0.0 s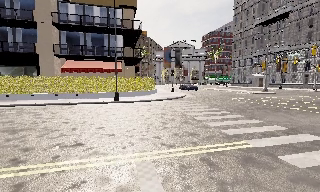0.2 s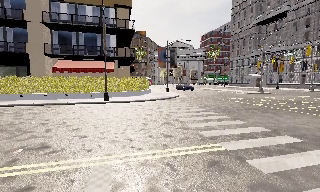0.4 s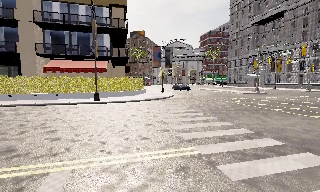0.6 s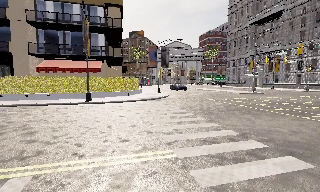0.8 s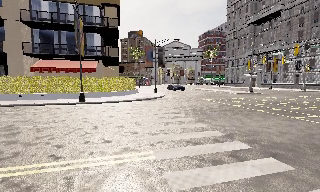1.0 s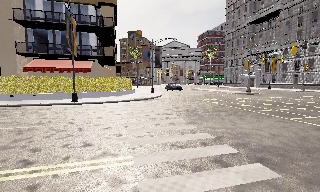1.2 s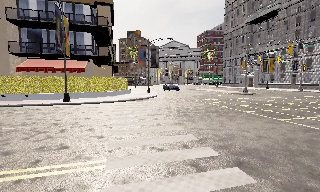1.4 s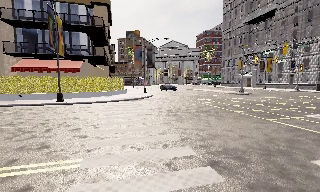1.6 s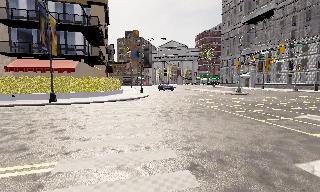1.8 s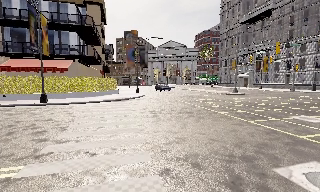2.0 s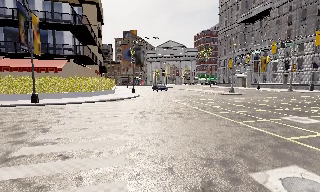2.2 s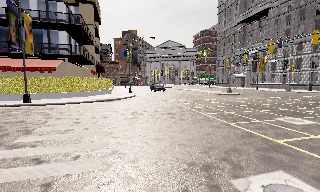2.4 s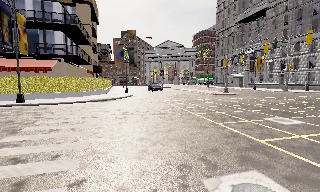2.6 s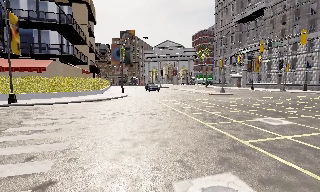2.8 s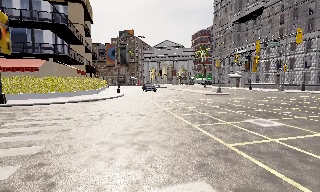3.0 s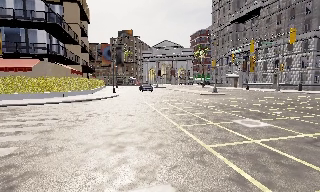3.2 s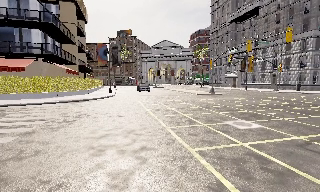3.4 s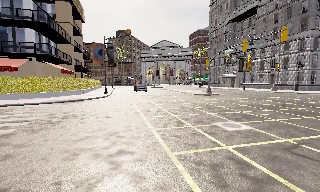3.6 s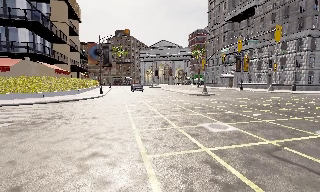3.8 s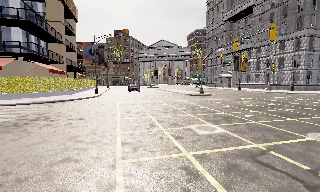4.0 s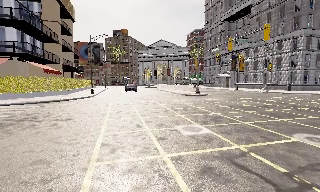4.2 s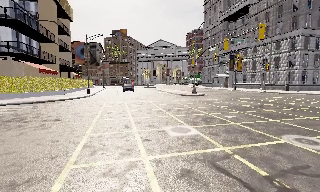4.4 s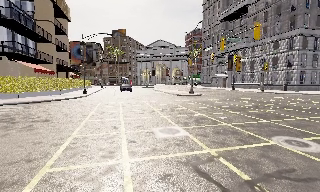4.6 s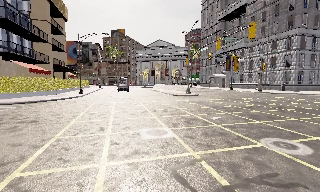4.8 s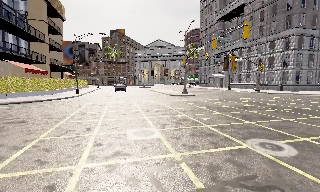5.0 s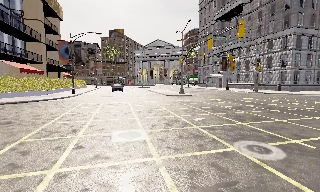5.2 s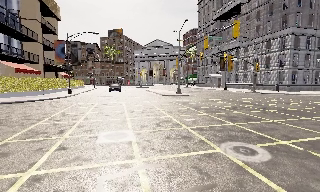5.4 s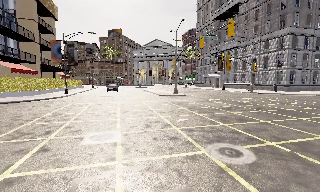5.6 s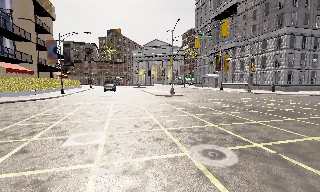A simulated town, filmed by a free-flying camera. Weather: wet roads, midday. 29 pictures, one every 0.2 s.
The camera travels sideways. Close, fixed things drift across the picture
to the left.
0.0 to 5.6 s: The camera travels to its right, about 15 m, so close, fixed things drift to the left.
The film runs forward here.
